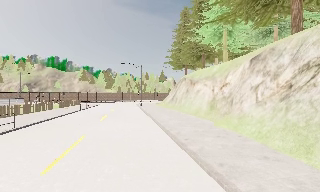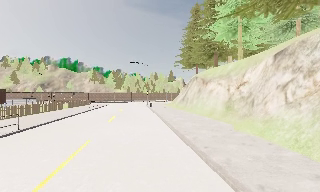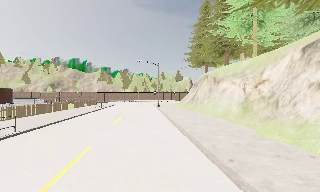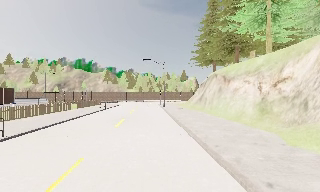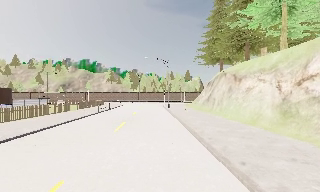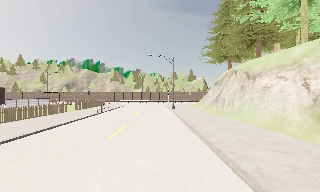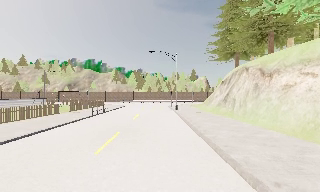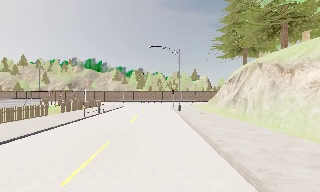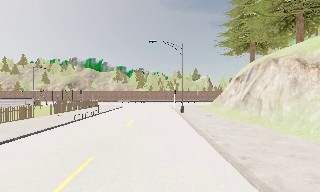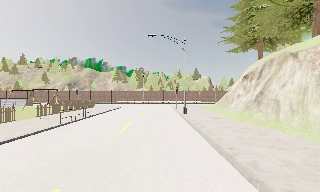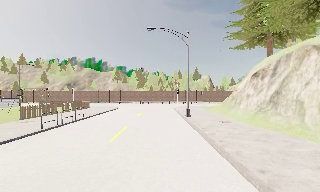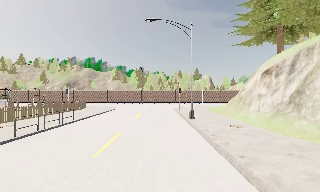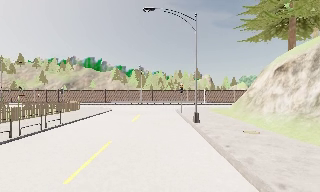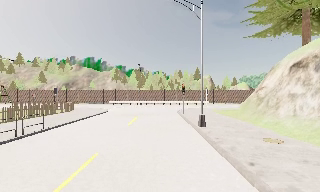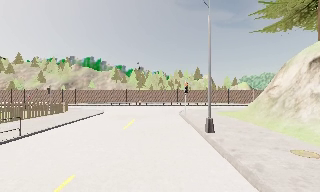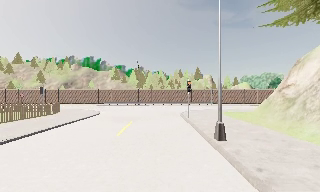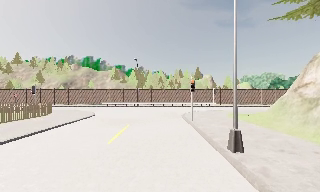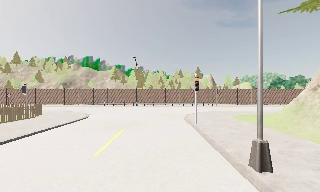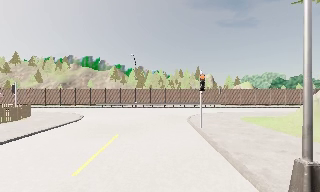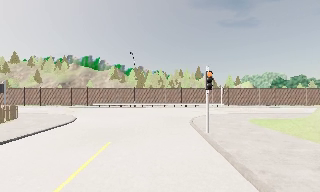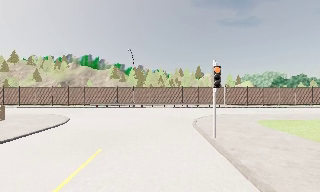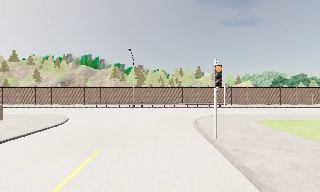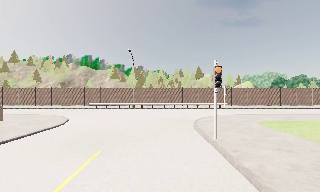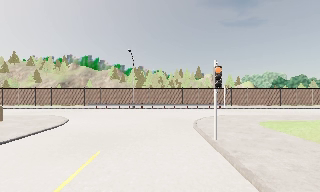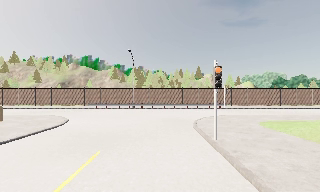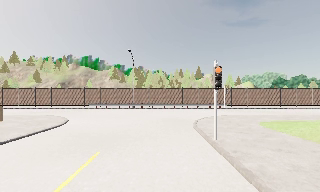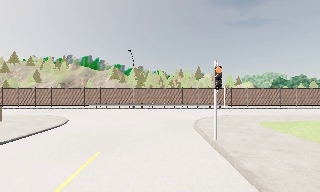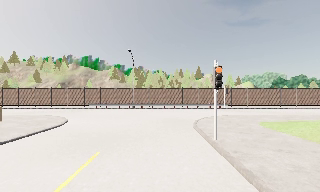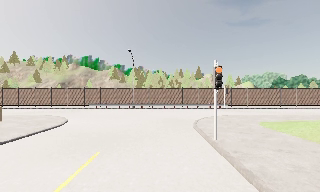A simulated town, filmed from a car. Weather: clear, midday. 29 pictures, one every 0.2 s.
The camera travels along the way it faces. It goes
forward.
0.0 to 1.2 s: The scene slides to the right, as the camera pans about 10 degrees to its left. It travels forward, about 8 m, so what stands in front looms larger. It gains speed.
1.2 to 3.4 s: The camera travels forward, about 17 m, so what stands in front looms larger.
3.4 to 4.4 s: The camera travels forward, about 3.5 m, so what stands in front looms larger. It loses speed.
4.4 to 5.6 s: The camera keeps its place and its aim.
The film runs forward here.
